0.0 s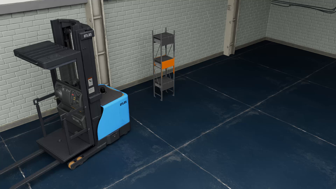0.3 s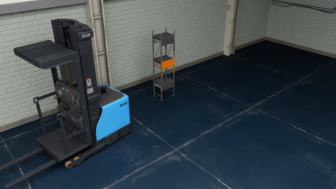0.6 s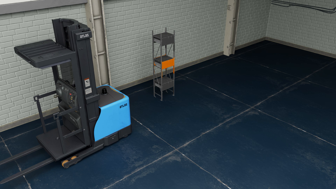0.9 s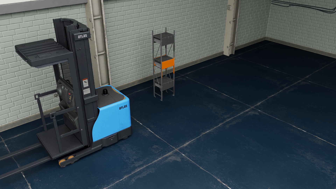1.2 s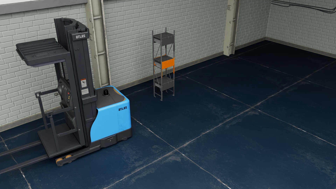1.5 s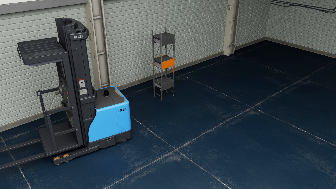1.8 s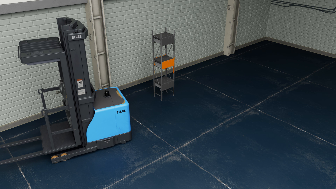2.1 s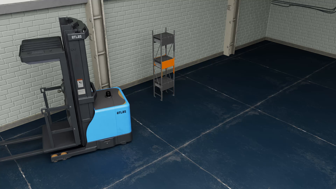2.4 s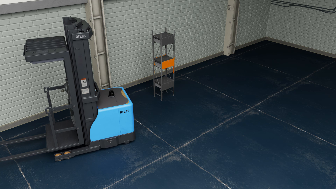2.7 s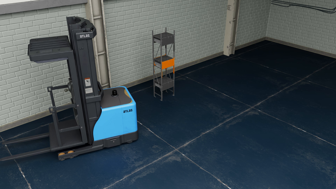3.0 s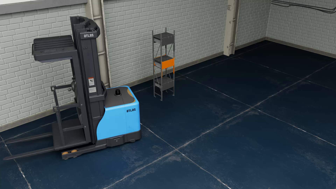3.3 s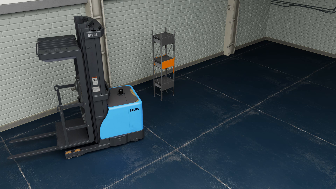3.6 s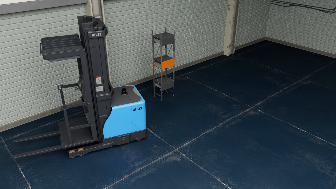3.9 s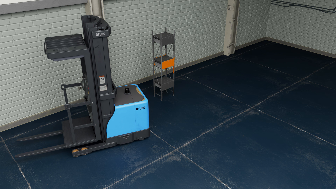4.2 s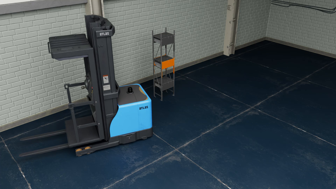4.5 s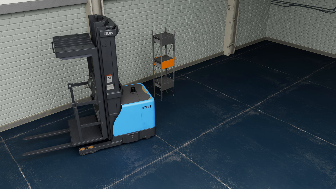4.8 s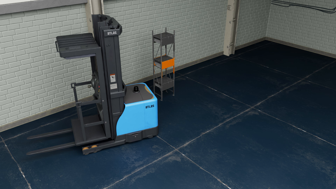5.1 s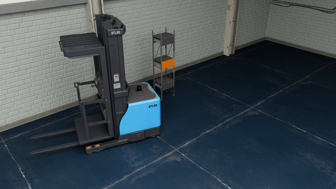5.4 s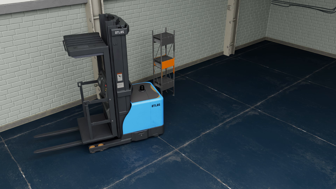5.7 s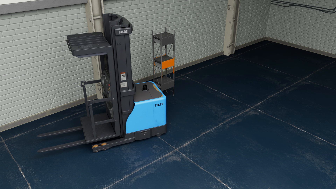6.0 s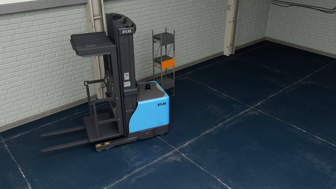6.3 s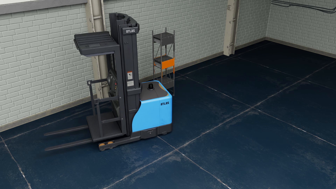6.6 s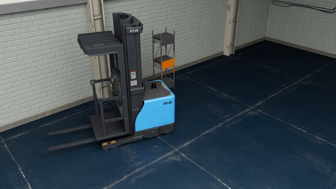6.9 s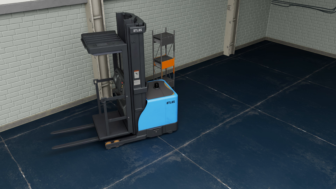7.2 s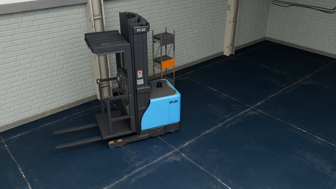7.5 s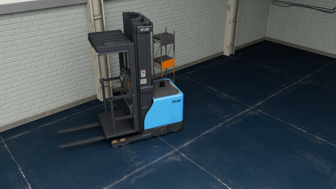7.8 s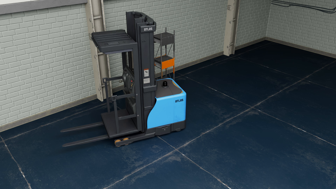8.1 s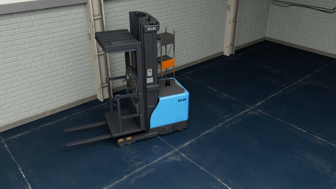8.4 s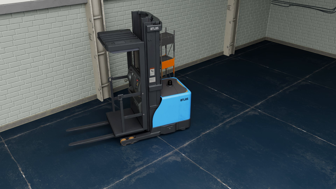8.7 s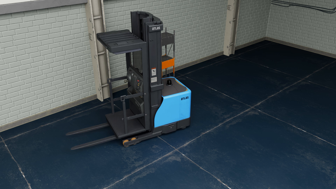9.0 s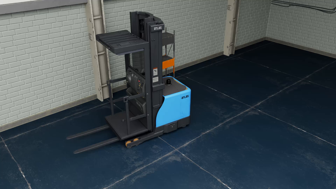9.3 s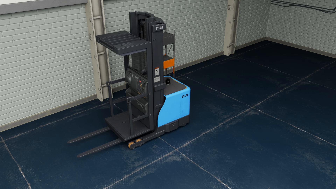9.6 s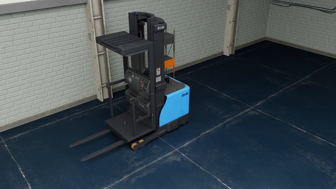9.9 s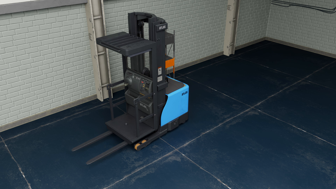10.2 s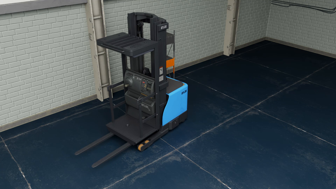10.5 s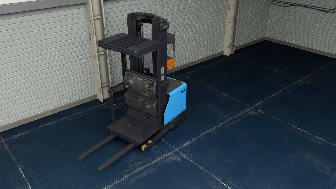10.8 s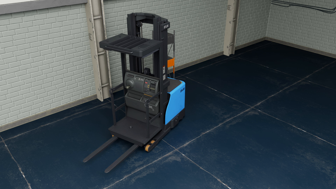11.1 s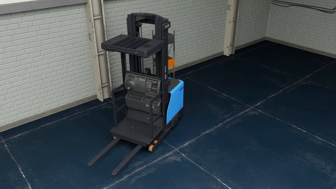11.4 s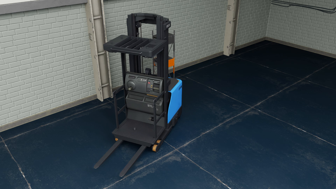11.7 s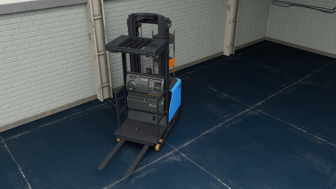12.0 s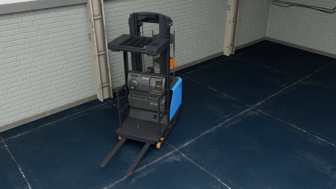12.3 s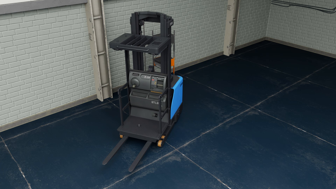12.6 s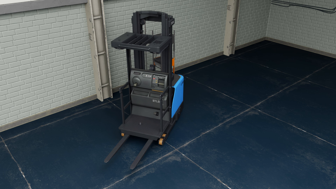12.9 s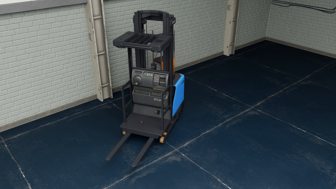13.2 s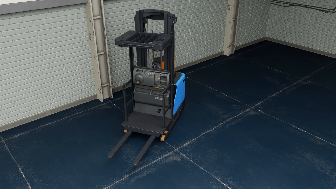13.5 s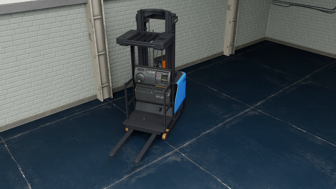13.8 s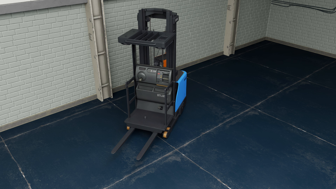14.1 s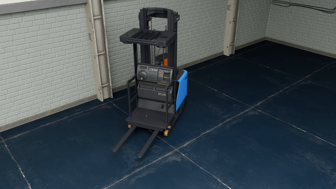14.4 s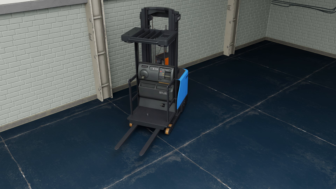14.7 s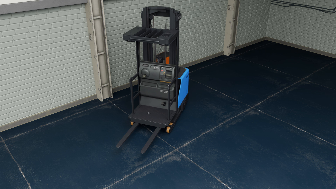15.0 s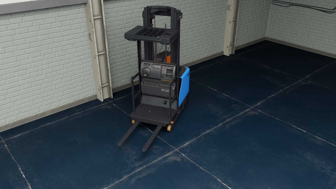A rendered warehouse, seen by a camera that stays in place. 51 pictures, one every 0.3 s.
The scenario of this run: A forklift runs into an object in its way.
